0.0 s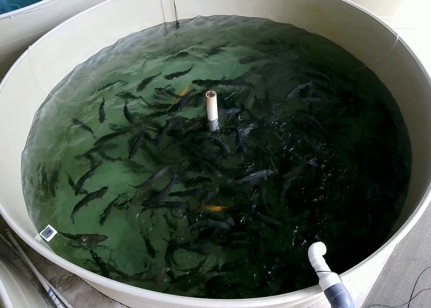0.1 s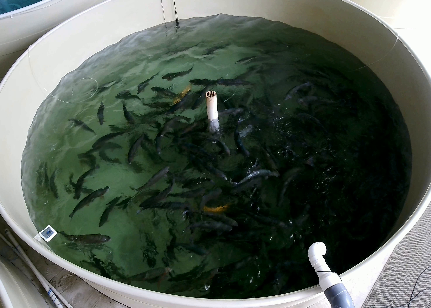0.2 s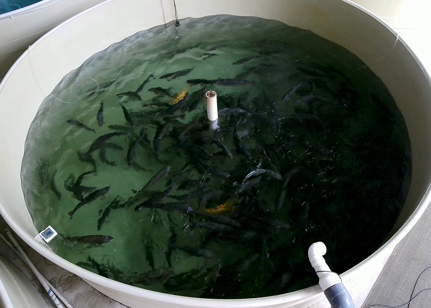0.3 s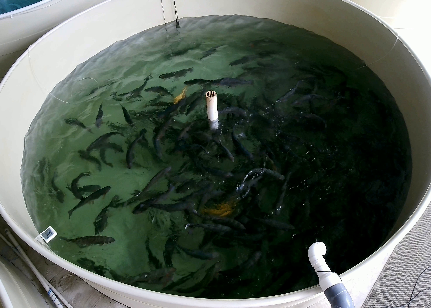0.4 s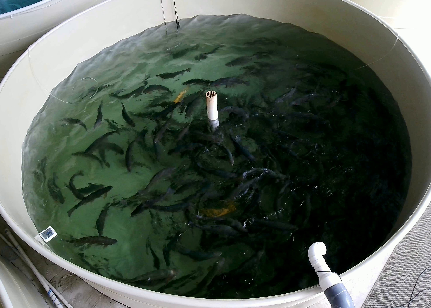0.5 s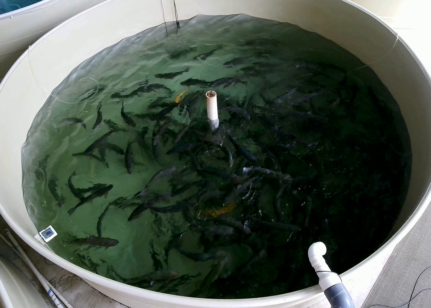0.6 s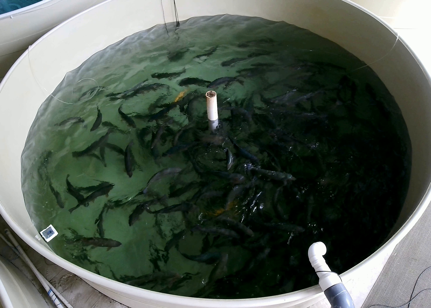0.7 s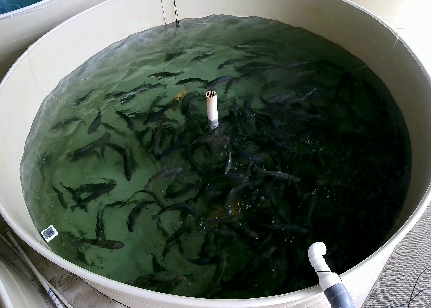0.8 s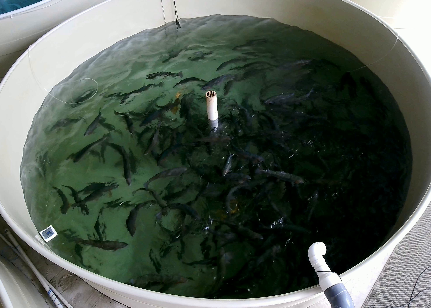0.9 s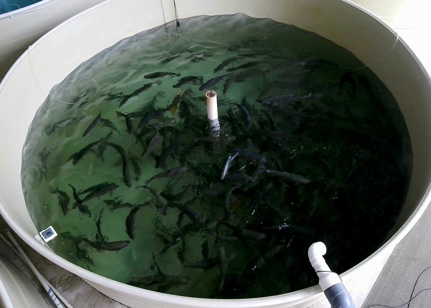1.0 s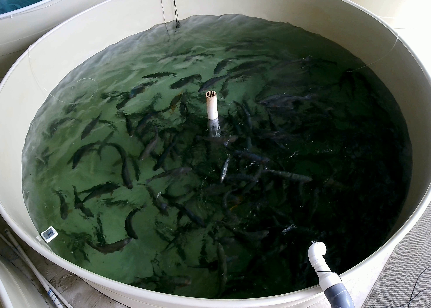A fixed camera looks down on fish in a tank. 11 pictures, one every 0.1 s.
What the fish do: Weak feeding.
